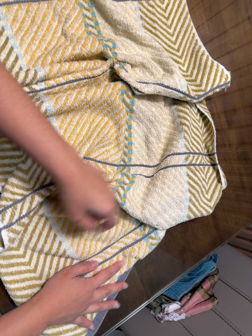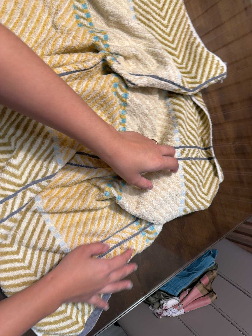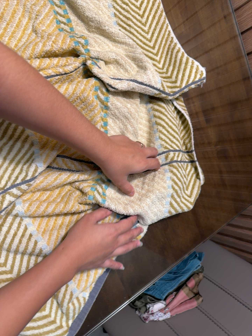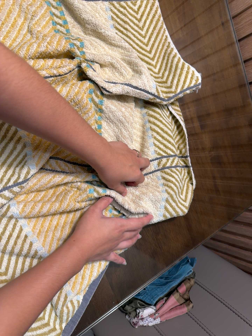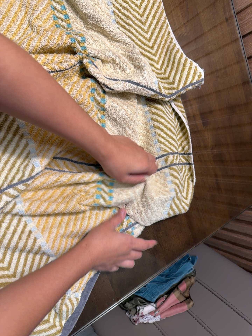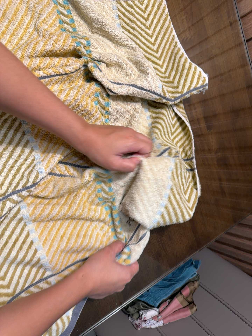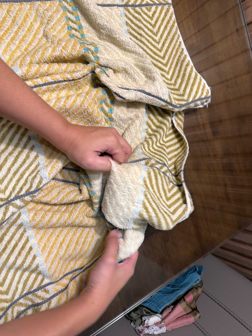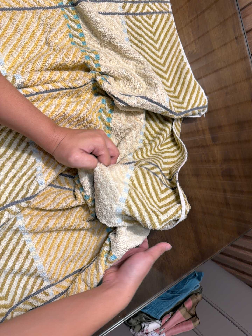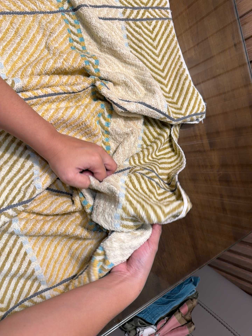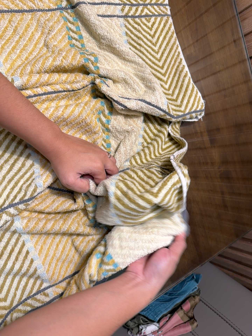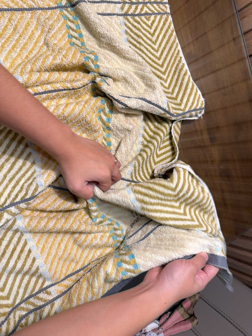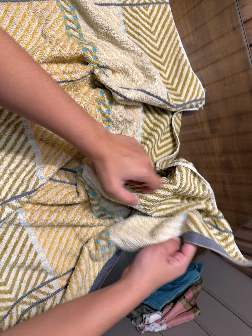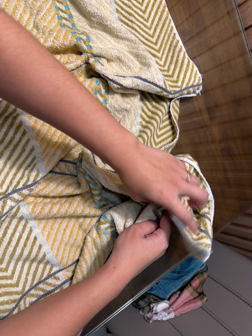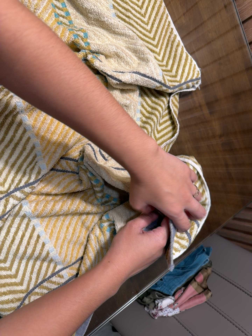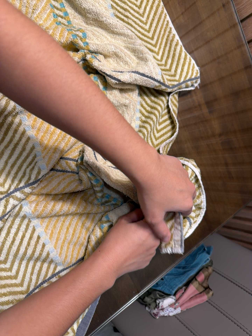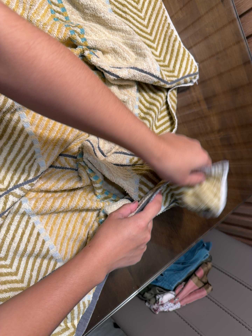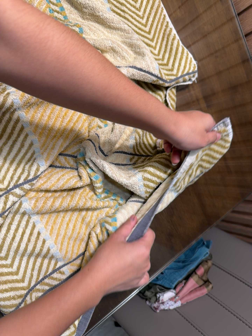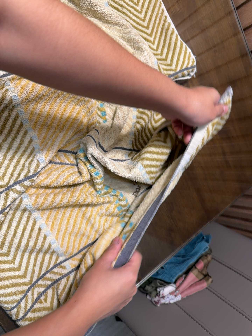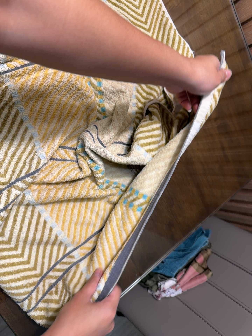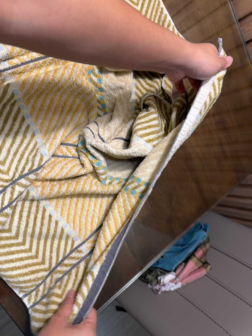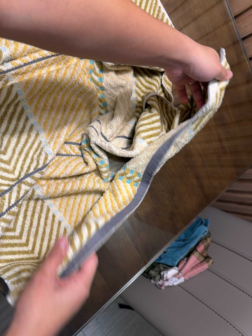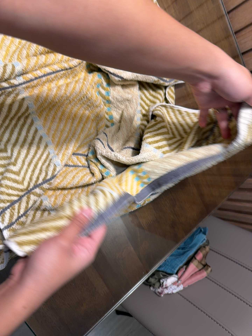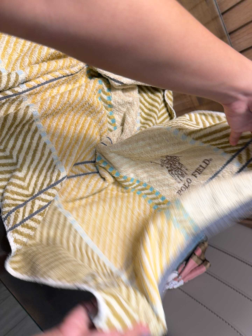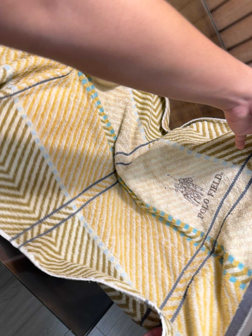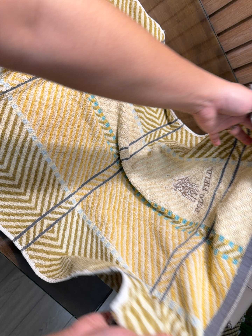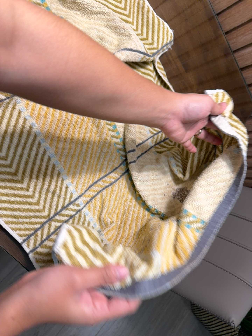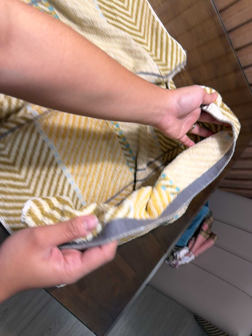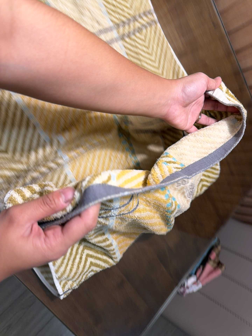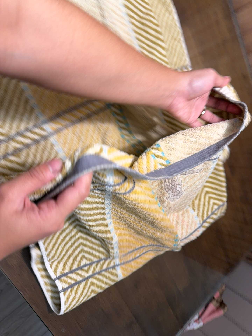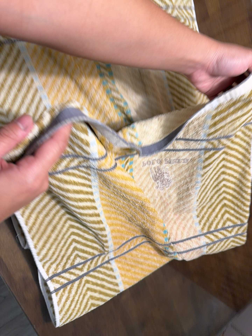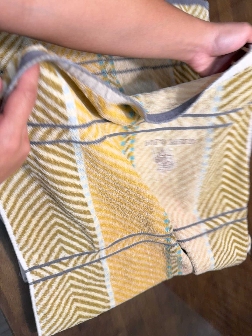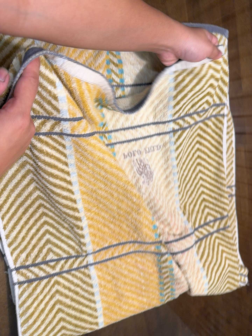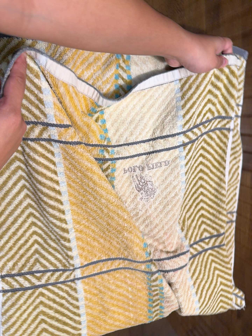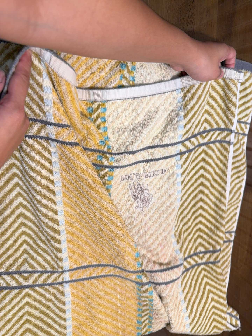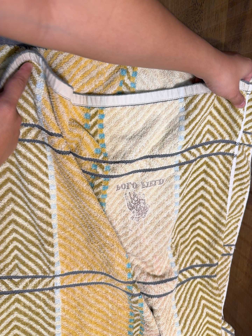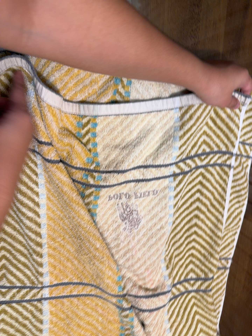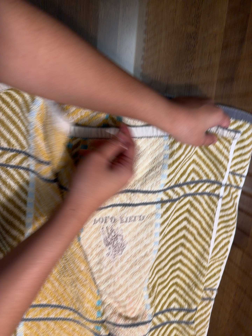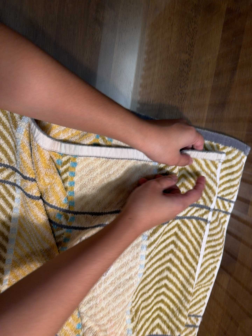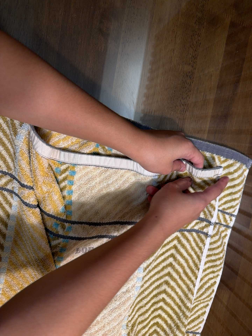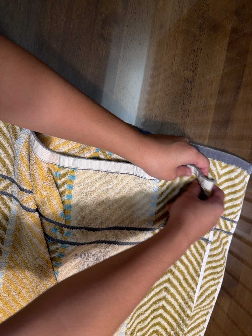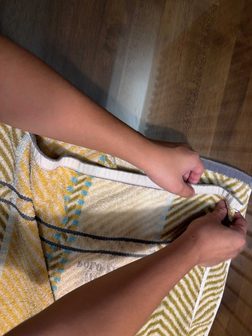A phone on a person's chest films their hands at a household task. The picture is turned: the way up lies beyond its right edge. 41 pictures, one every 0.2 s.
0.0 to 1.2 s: The camera shifts only a little, or ends up much as it began.
1.2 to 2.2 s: The camera keeps its place and its aim.
2.2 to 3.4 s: The camera shifts only a little, or ends up much as it began.
3.4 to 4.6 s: The camera travels backward, about 7 cm, so what stands in front gets smaller. It rolls about its line of sight by about 10 degrees, and the scene rotates counterclockwise.
4.6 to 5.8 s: The camera travels toward the top of its view and to its left, about 32 cm, so close, fixed things drift downward. It rolls about its line of sight by about 15 degrees, and the scene rotates clockwise.
5.8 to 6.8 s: The camera travels toward the top of its view, about 22 cm, so close, fixed things drift downward. It rolls about its line of sight by about 25 degrees, and the scene rotates clockwise.
6.8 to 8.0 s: The camera's aim tips toward the top of its view by about 10 degrees, and the scene shifts downward. It rolls about its line of sight by about 10 degrees, and the scene rotates clockwise.
The film runs forward here.
